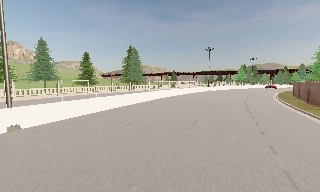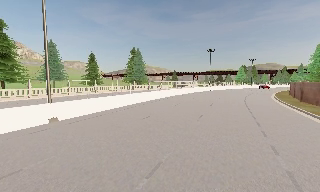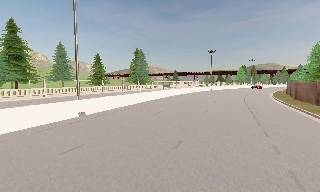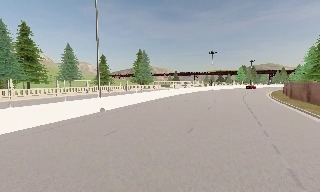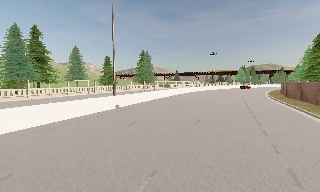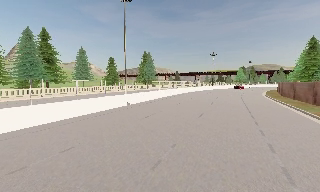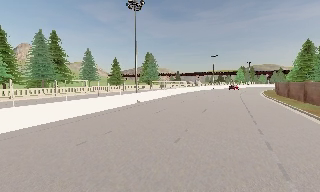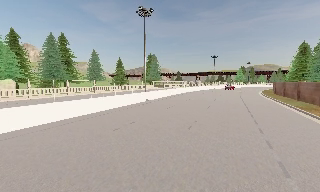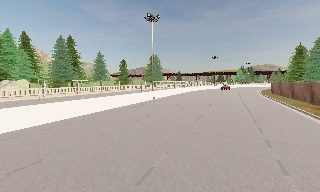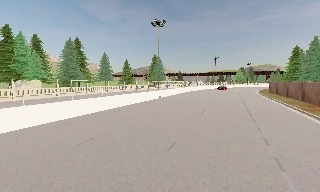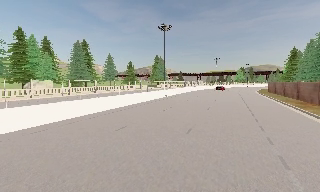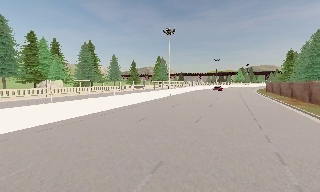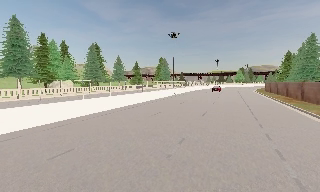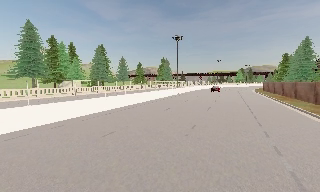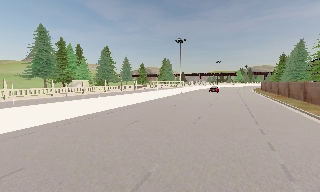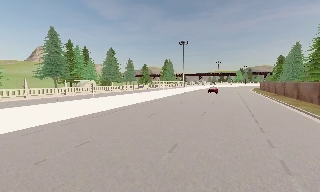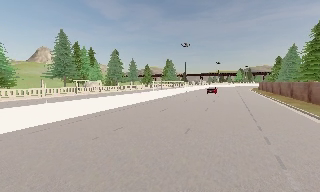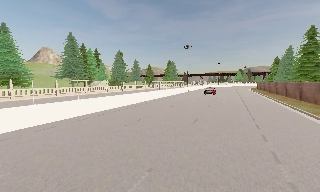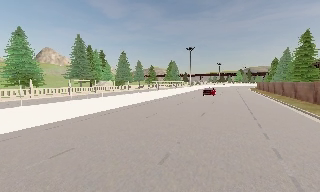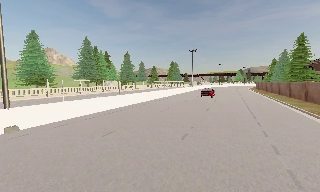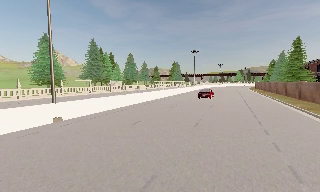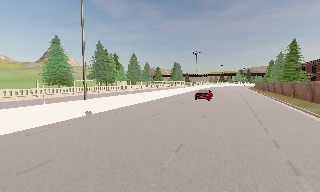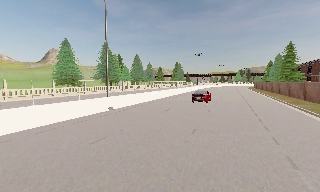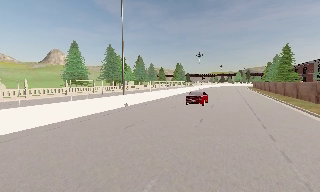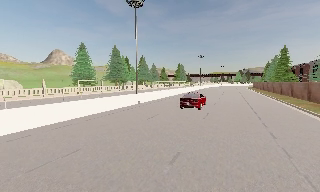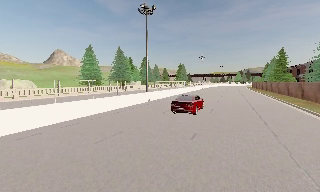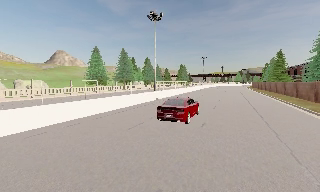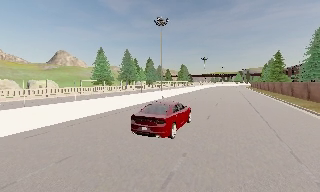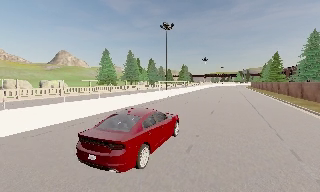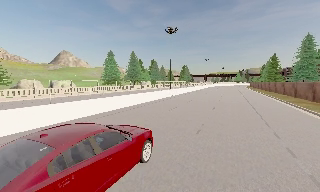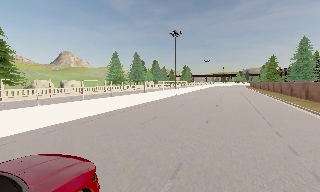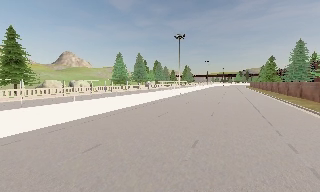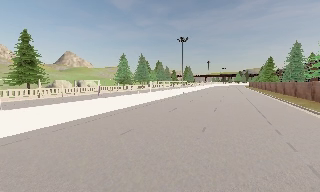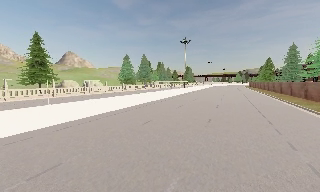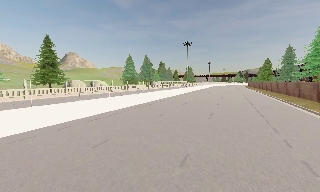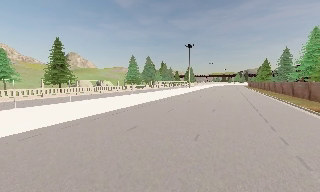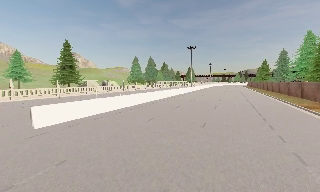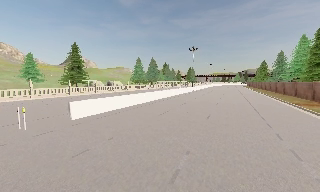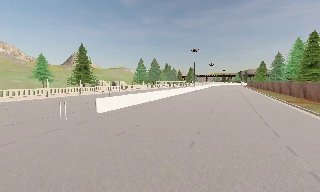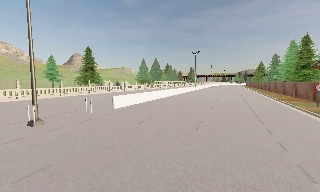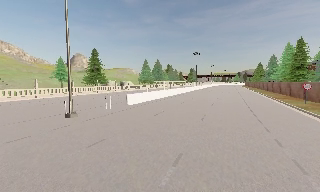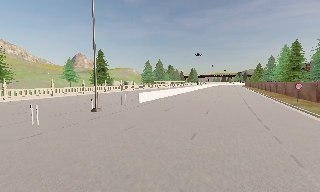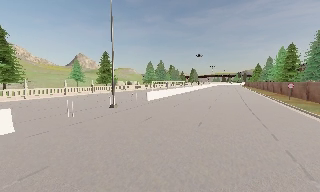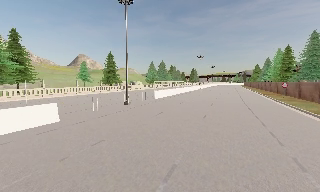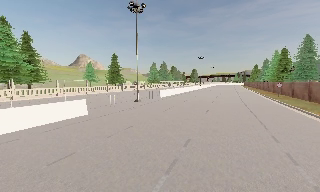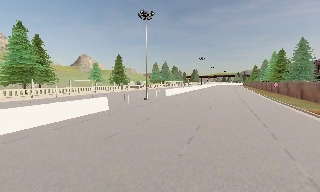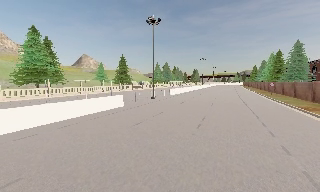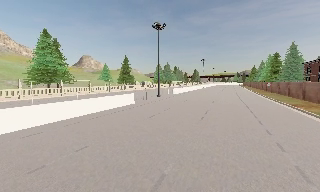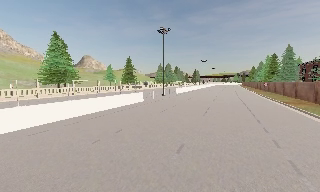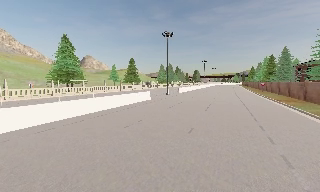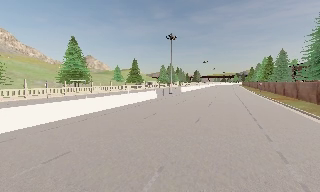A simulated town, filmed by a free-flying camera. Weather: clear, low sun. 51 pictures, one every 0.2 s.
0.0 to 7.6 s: The camera travels backward and to its left, about 85 m, so what stands in front gets smaller.
7.6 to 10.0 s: The camera travels backward, about 30 m, so what stands in front gets smaller.
The film runs backward here.
